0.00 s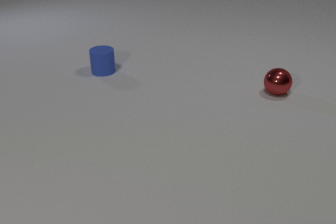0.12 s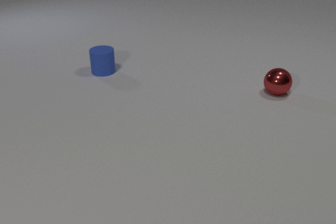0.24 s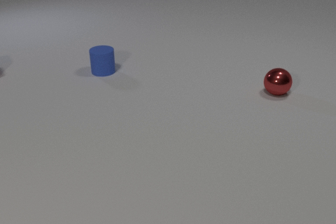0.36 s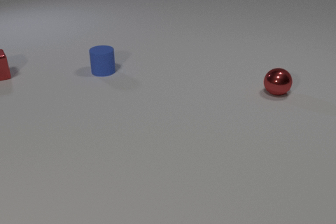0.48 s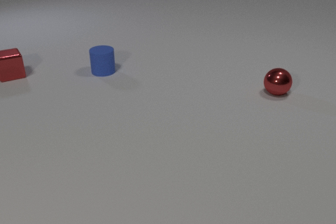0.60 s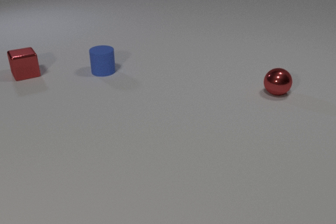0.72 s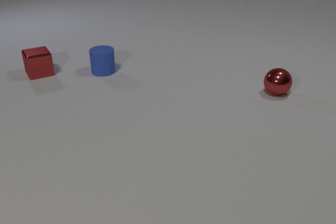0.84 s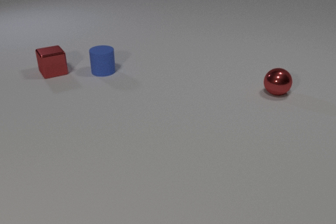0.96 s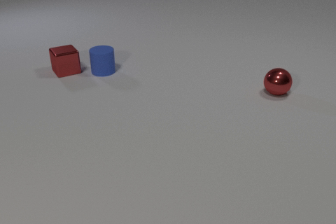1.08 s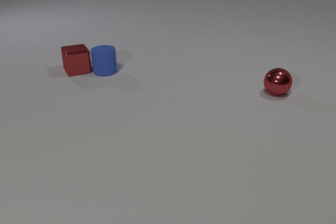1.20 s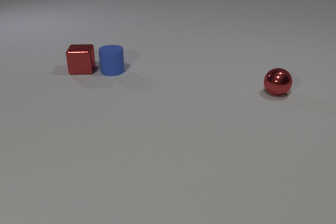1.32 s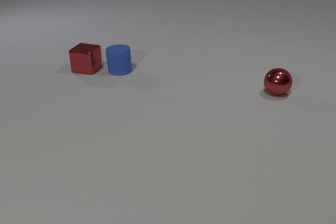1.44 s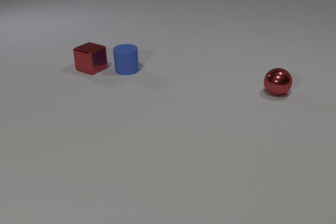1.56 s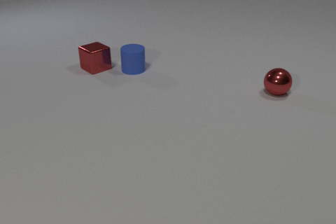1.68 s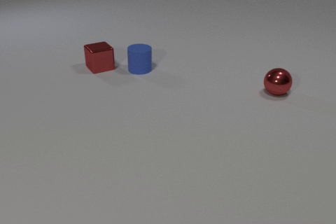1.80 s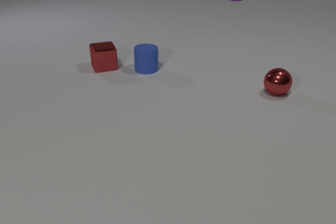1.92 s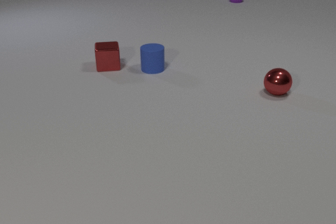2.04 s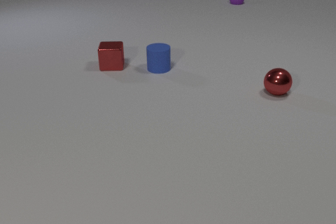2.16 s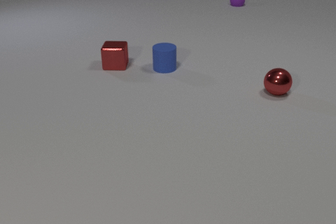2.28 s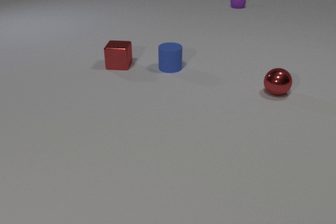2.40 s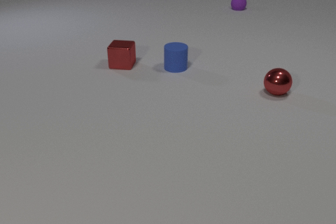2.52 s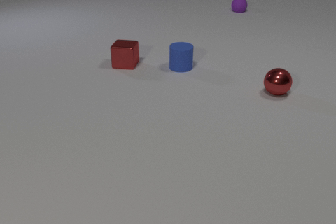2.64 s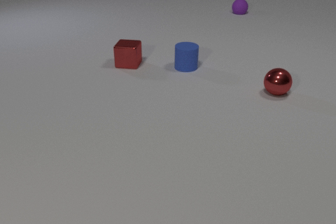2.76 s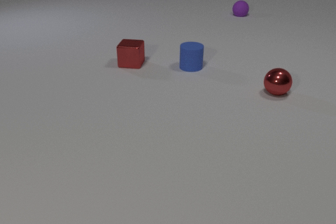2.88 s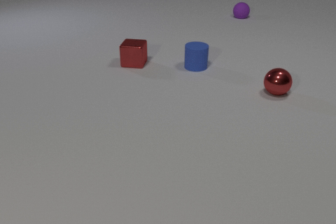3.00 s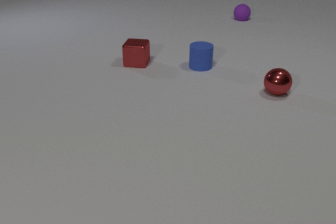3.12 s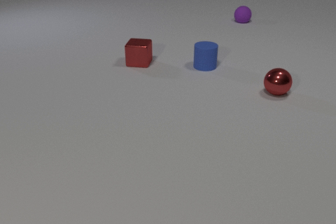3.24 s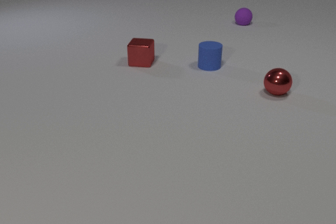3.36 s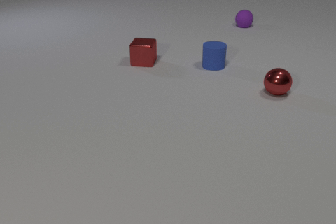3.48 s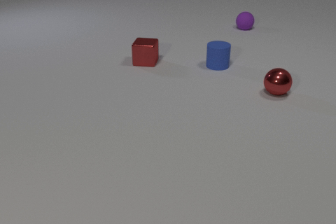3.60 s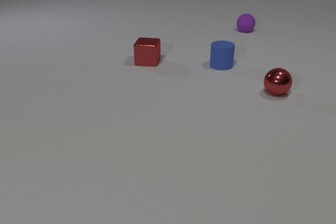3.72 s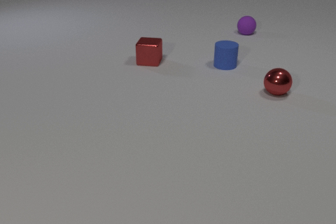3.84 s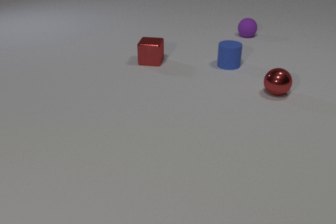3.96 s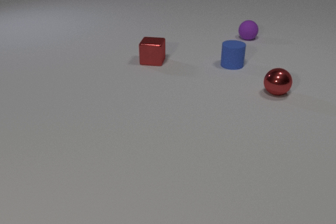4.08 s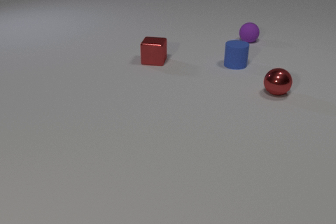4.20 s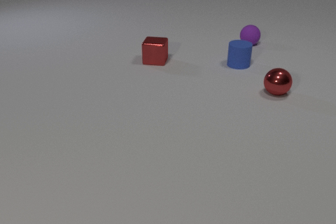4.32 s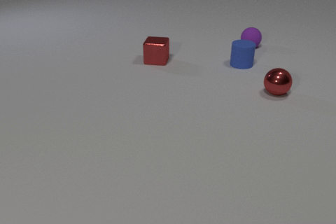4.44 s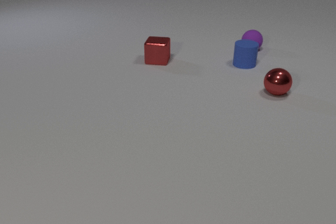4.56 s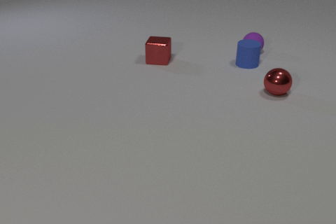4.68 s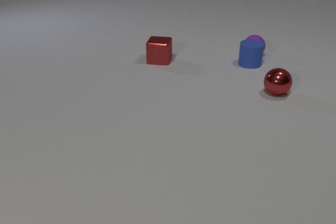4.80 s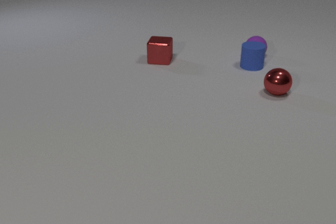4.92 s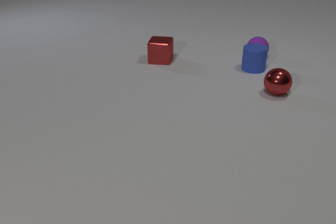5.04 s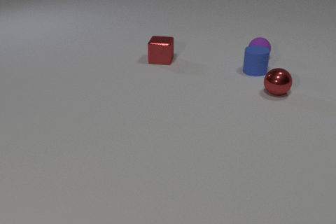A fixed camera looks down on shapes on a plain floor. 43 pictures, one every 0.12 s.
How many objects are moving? 3.
What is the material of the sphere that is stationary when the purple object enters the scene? metal.
What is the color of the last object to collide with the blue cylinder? purple.
0.00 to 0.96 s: The red metal cube comes in at the left edge, slides to the right.
0.96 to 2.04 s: The red metal cube slides to the right, spins so that its near face slides to the left, clockwise seen from above. The blue rubber cylinder slides to the right. The purple rubber sphere comes in at the top edge, rolls toward the camera. The red metal cube and the blue rubber cylinder collide.
2.04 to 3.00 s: The red metal cube slides to the right. The blue rubber cylinder slides to the right. The purple rubber sphere rolls toward the camera.
3.00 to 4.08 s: The red metal cube slides to the right. The blue rubber cylinder slides to the right. The purple rubber sphere rolls toward the camera.
4.08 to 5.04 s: The red metal cube slides to the right. The blue rubber cylinder slides to the right and toward the camera. The purple rubber sphere rolls toward the camera. The blue rubber cylinder and the purple rubber sphere collide.
